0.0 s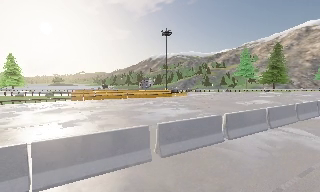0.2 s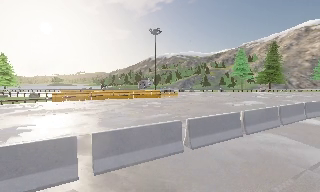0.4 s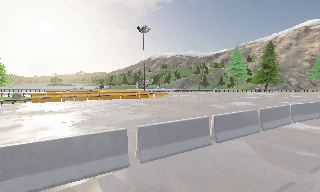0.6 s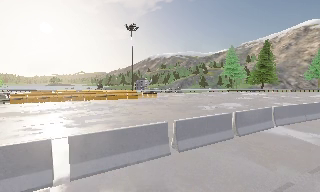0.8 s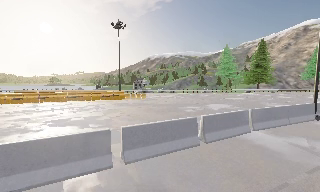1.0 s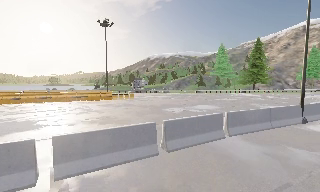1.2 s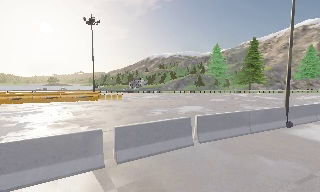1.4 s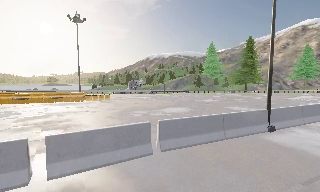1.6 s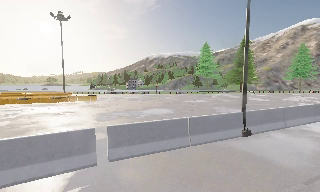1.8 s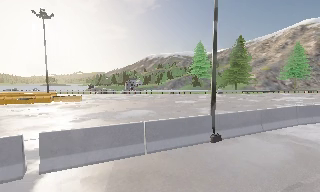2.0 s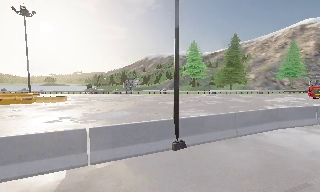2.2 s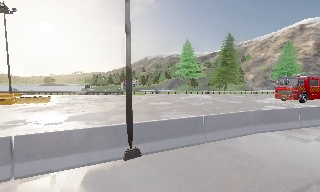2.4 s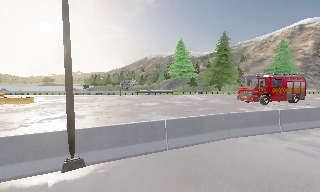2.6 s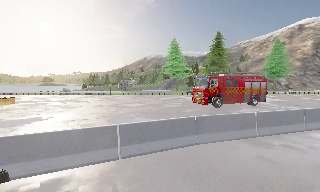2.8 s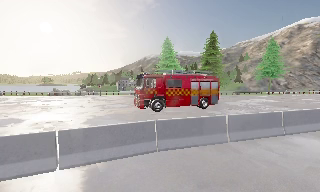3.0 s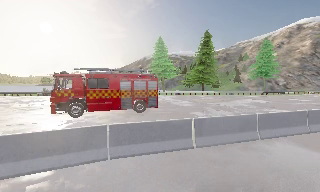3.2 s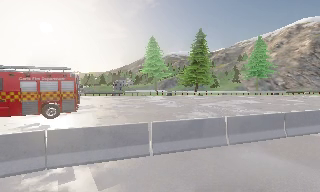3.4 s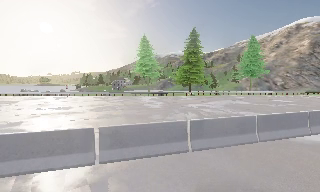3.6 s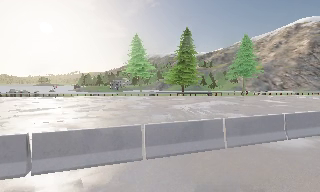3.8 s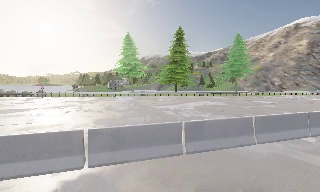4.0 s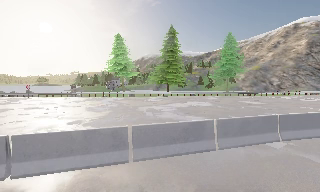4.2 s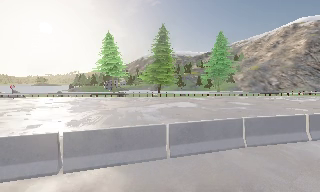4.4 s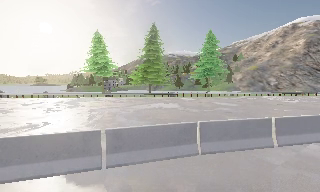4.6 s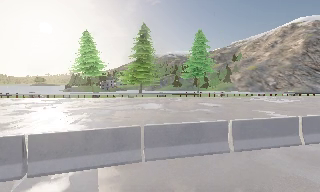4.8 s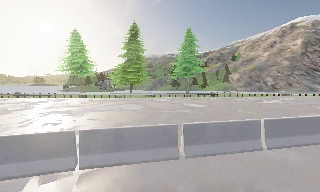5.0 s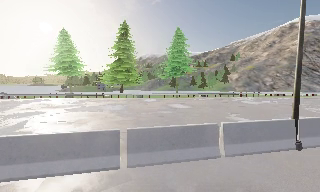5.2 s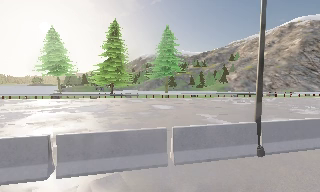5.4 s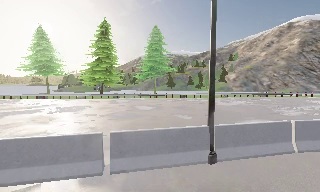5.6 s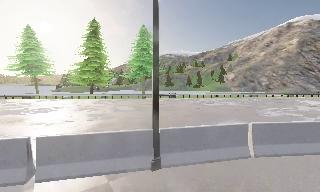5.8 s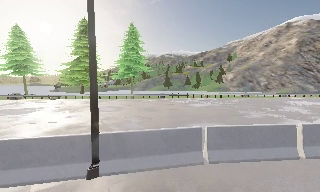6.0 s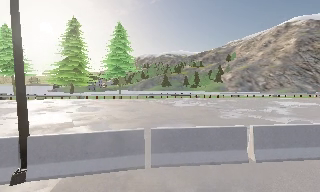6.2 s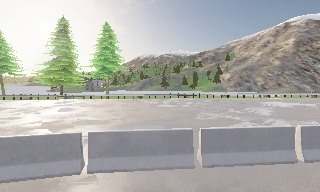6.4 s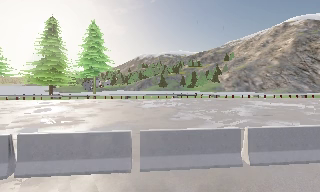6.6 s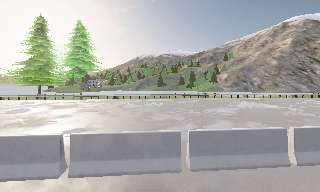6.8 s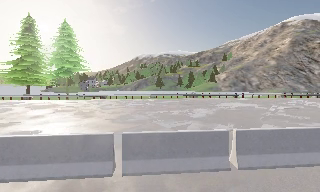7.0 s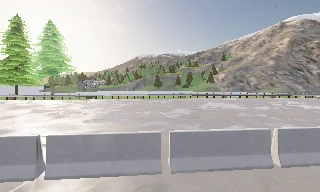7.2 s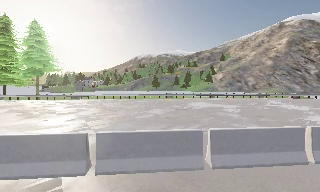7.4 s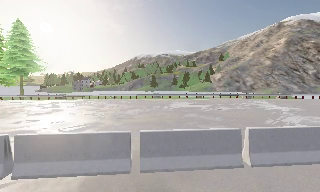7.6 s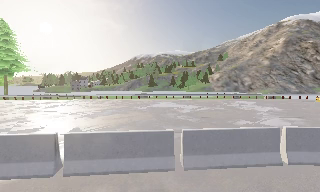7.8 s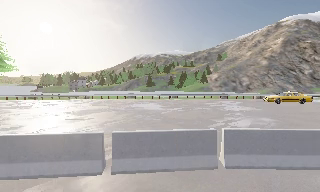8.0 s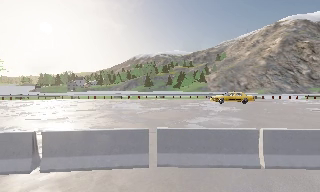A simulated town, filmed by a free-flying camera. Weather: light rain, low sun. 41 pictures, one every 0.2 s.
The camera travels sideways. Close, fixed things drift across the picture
to the left.
0.0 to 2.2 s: The camera travels to its right and forward, about 20 m, so close, fixed things drift to the left.
2.2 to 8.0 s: The camera travels to its right, about 60 m, so close, fixed things drift to the left.
The film runs forward here.
